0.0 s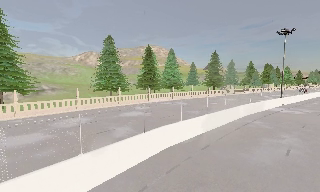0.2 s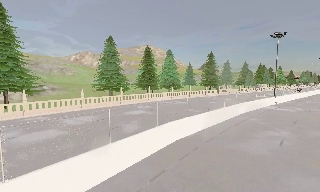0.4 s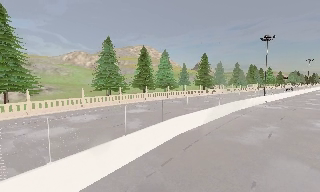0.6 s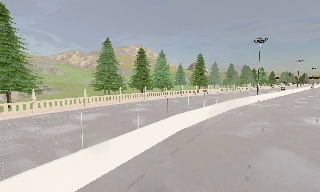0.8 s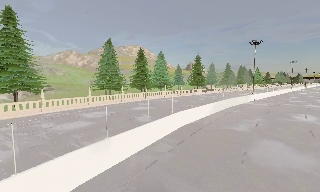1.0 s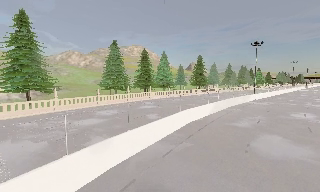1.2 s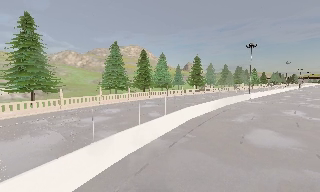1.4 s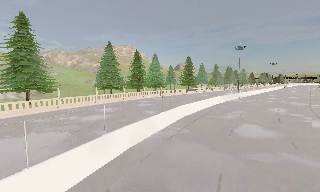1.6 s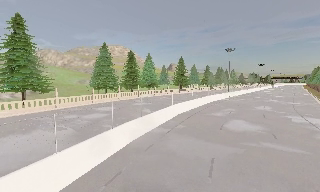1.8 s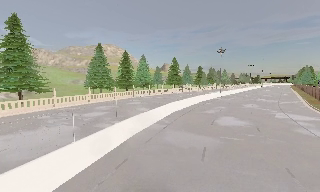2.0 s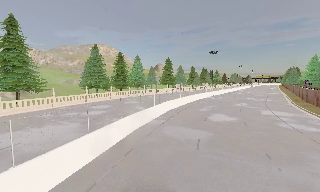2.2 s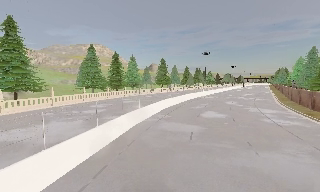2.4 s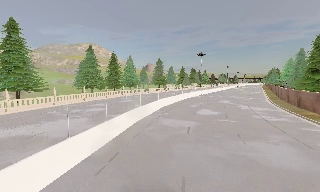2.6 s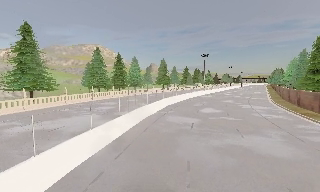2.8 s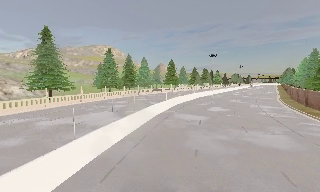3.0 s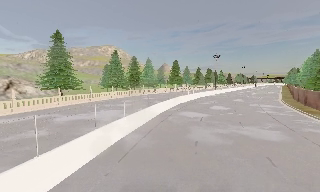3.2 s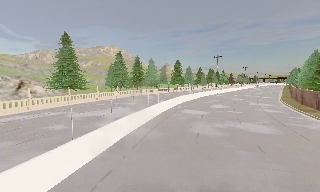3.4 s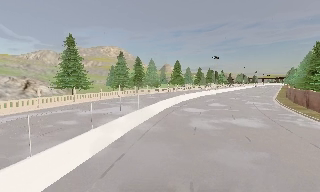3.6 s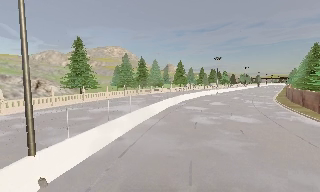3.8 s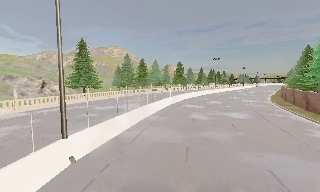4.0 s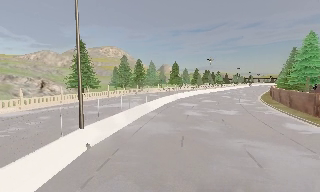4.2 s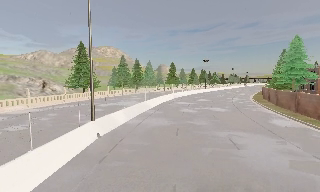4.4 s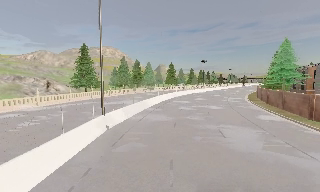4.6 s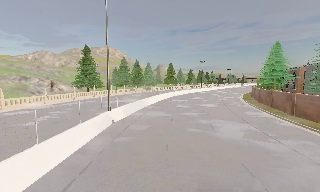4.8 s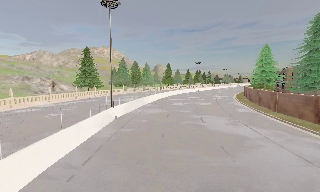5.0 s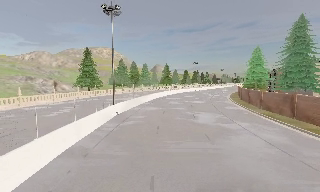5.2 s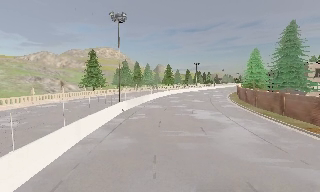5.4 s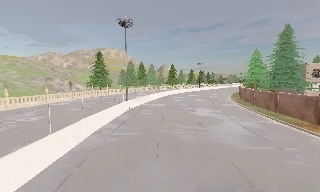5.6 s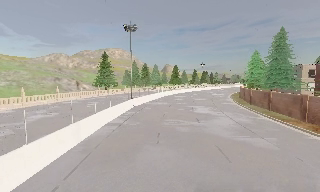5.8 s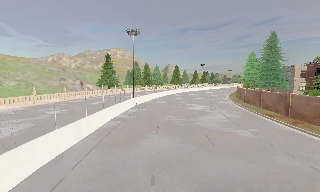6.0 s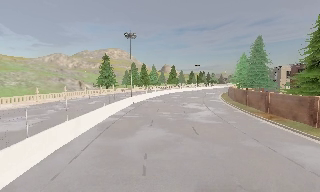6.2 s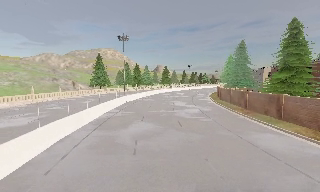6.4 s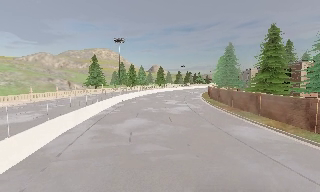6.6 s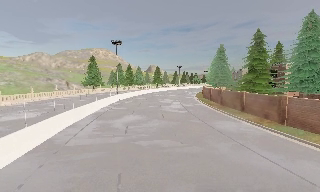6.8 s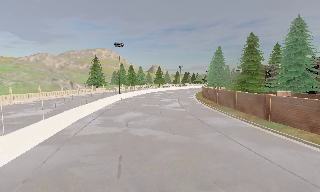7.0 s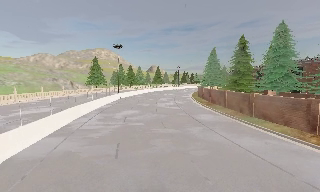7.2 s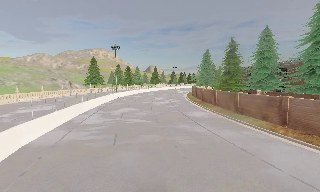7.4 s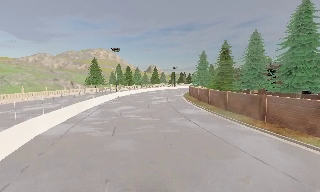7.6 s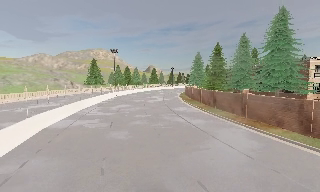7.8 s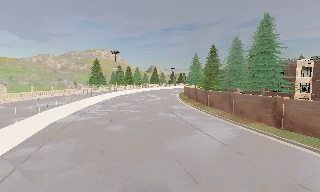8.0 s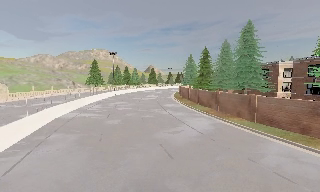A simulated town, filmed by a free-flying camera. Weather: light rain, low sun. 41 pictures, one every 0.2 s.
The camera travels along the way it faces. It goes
backward.
0.0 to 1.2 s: The camera travels backward and to its left, about 8 m, so what stands in front gets smaller.
1.2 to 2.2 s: The camera pans to its right, which is clockwise from overhead, by about 15 degrees. It travels backward, about 7 m, so what stands in front gets smaller.
2.2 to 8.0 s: The camera travels backward, about 50 m, so what stands in front gets smaller.
The film runs backward here.
